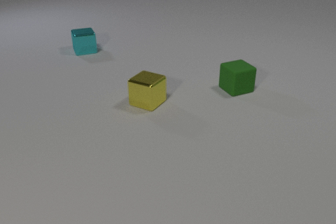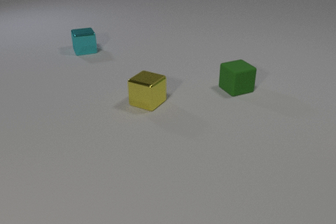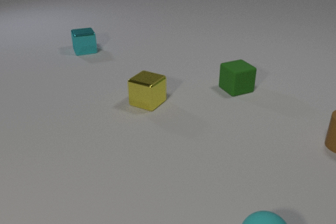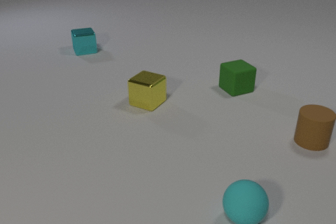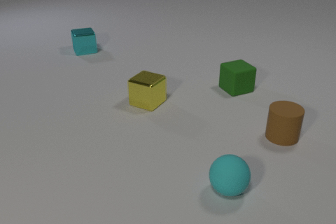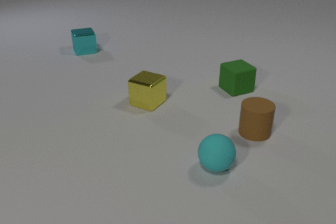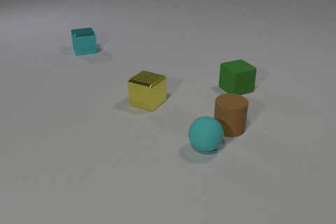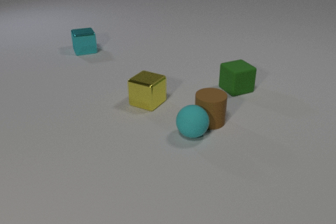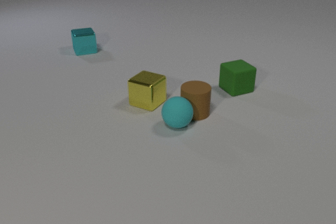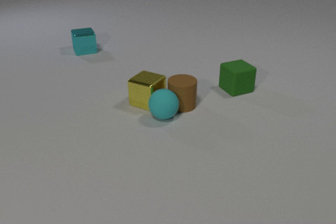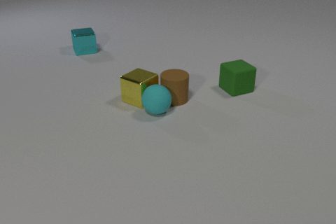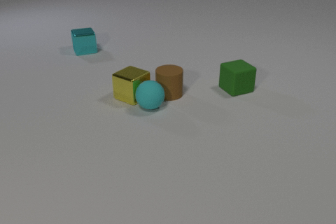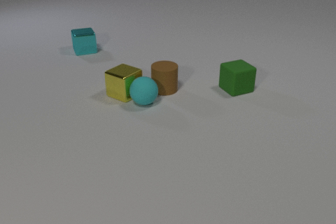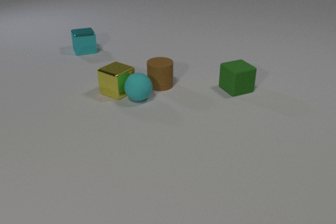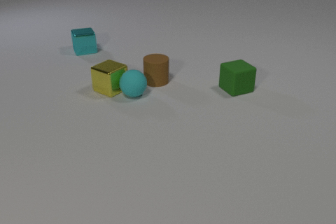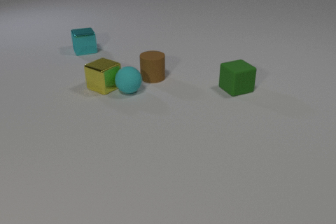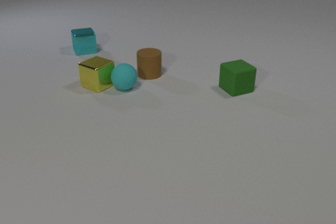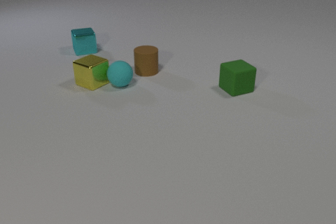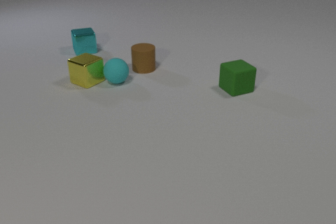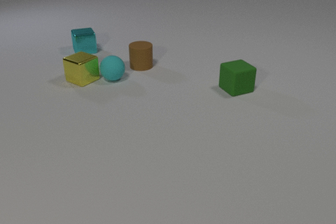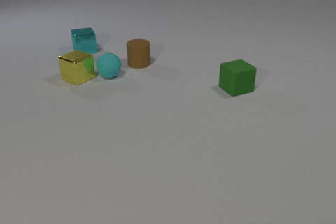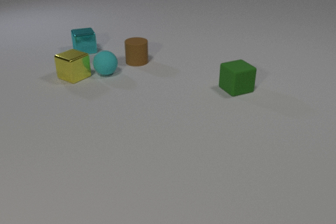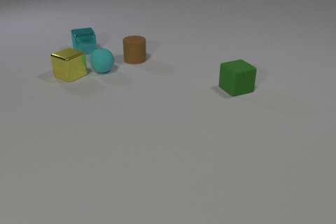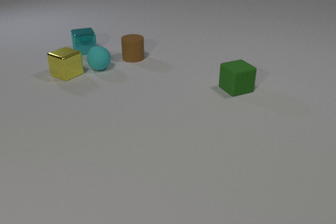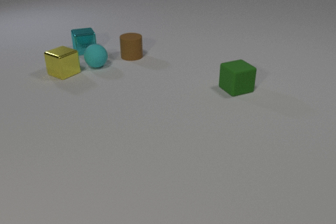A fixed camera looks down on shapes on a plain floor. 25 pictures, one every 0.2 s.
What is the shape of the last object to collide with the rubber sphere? cube.
How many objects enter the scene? 2.
How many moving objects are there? 3.
0.0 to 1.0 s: The cyan rubber sphere comes in at the bottom edge, rolls away from the camera and to the left. The brown rubber cylinder comes in at the right edge, slides to the left.
1.0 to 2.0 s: The cyan rubber sphere rolls away from the camera and to the left. The brown rubber cylinder slides to the left and away from the camera. The yellow metal cube slides to the left and away from the camera. The cyan rubber sphere and the brown rubber cylinder collide. The cyan rubber sphere and the yellow metal cube collide. The brown rubber cylinder and the yellow metal cube collide.
2.0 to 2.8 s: The cyan rubber sphere rolls away from the camera and to the left. The brown rubber cylinder slides away from the camera and to the left. The yellow metal cube slides to the left and away from the camera.
2.8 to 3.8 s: The cyan rubber sphere rolls away from the camera and to the left. The brown rubber cylinder slides away from the camera and to the left. The yellow metal cube slides away from the camera and to the left.
3.8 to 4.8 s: The cyan rubber sphere rolls away from the camera and to the left. The brown rubber cylinder slides away from the camera. The yellow metal cube slides away from the camera and to the left.
